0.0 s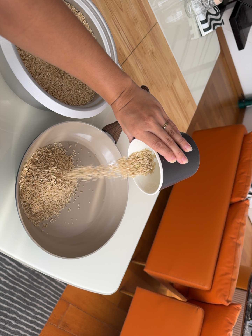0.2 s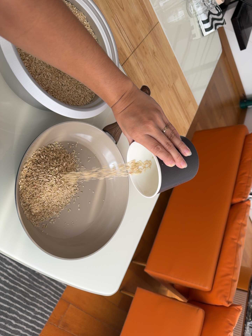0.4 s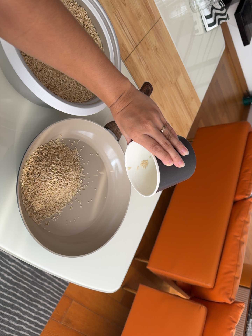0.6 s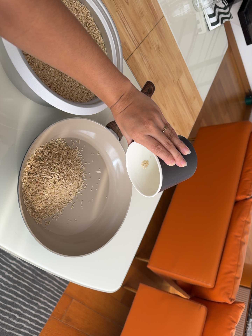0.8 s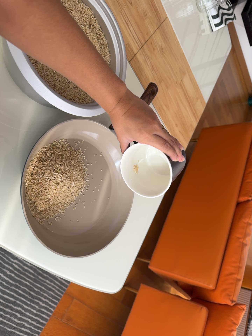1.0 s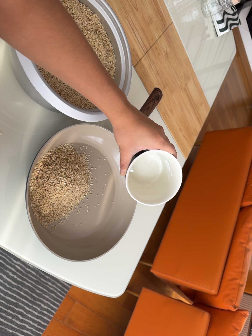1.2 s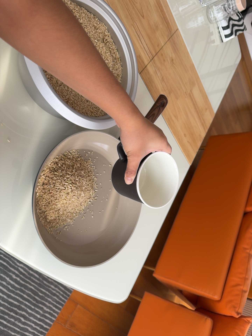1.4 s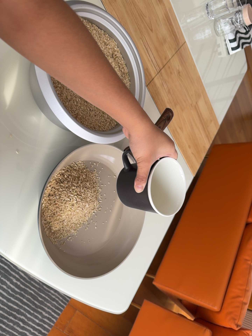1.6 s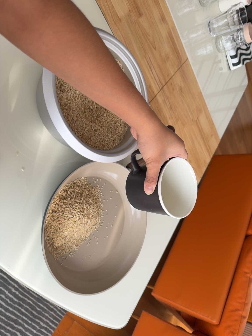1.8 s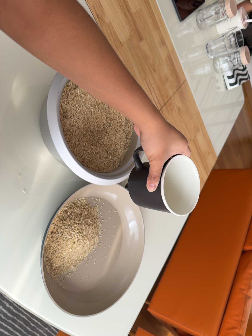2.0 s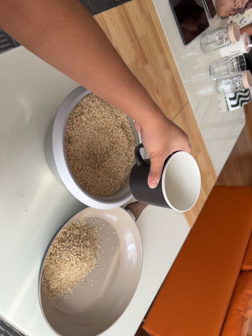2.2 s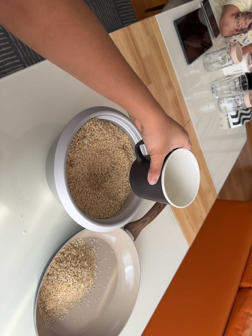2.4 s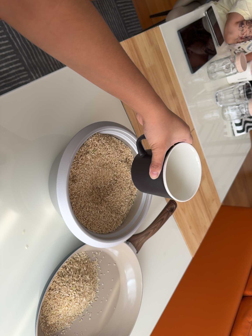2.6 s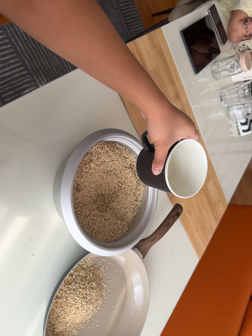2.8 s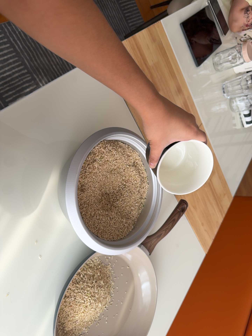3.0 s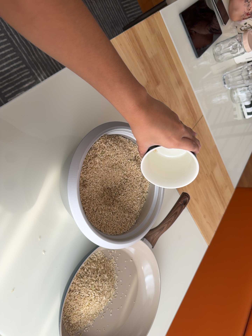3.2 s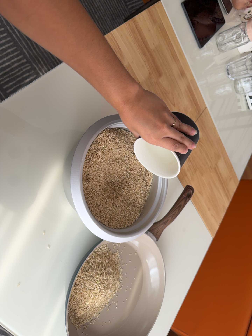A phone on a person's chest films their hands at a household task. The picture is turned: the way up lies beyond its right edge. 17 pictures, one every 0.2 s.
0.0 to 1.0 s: The camera shifts only a little, or ends up much as it began.
1.0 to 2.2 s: The camera travels toward the top of its view, about 16 cm, so close, fixed things drift downward. Its aim tips toward the top of its view by about 10 degrees, and the scene shifts downward. It rolls about its line of sight by about 10 degrees, and the scene rotates clockwise.
2.2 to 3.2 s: The camera travels toward the top of its view, about 6 cm.
The film runs forward here.
